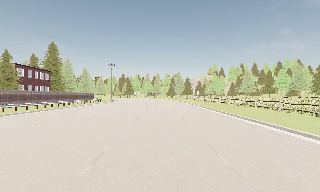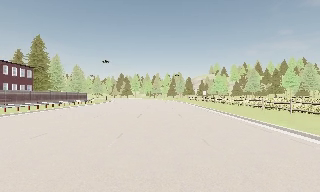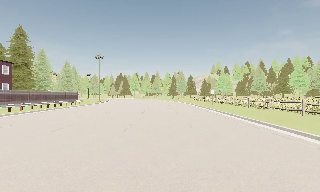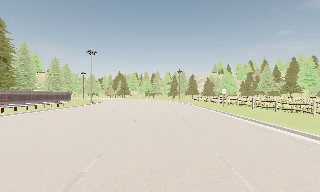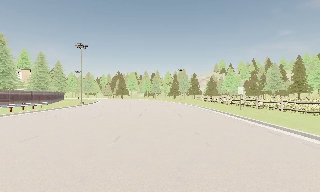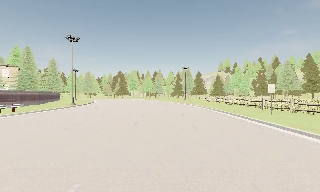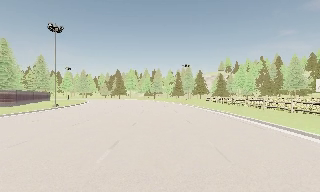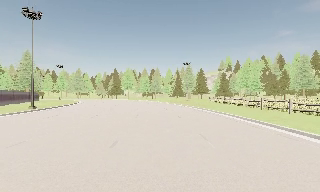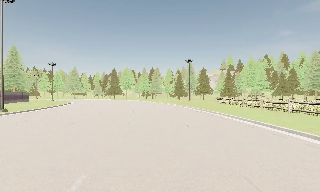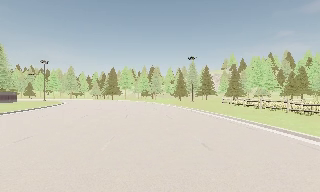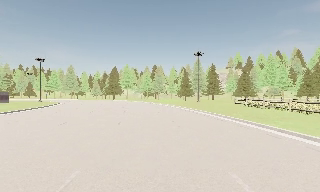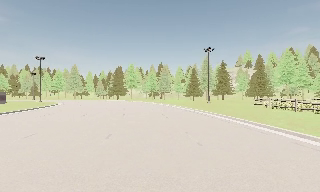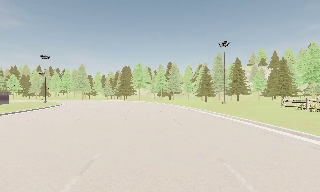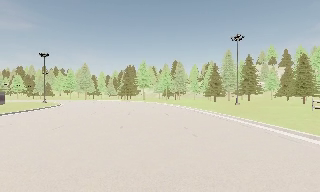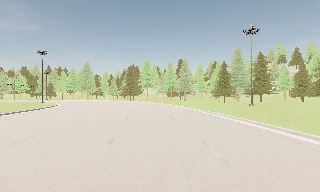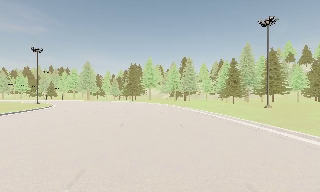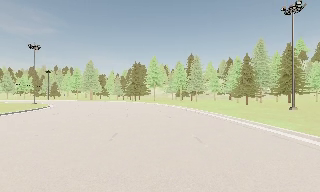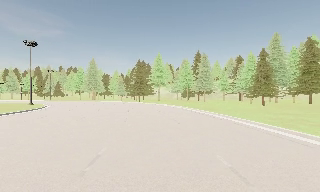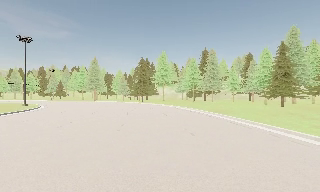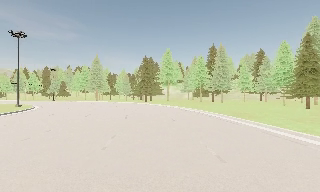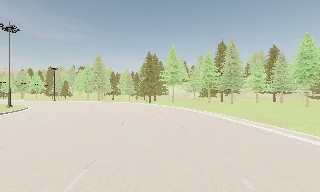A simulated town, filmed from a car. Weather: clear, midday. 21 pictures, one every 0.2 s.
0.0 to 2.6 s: The camera travels forward, about 55 m, so what stands in front looms larger.
2.6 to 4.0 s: The camera swings to its left by about 10 degrees, and the scene slides to the right. It travels forward, about 20 m, so what stands in front looms larger.
The film runs forward here.
